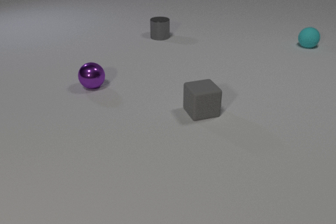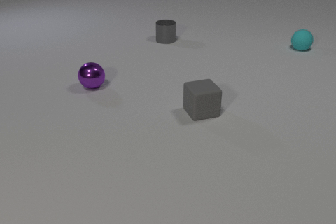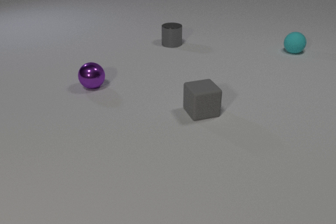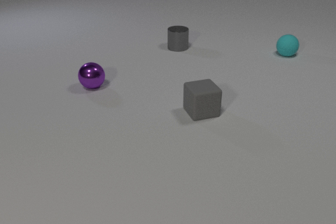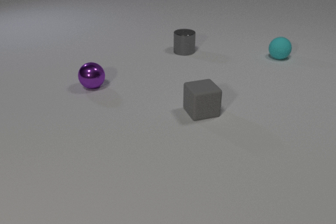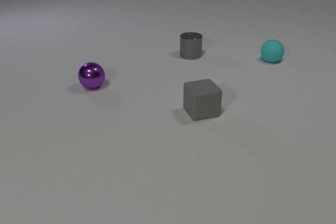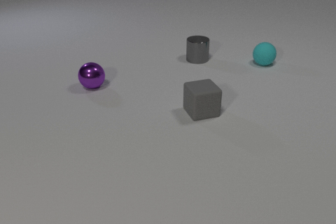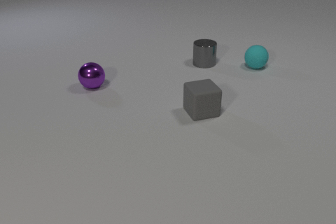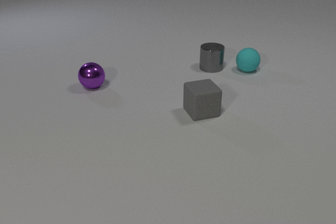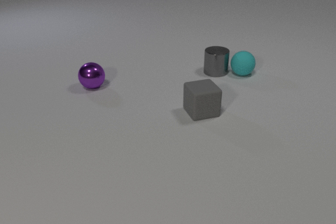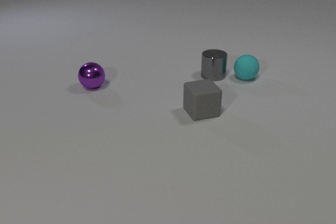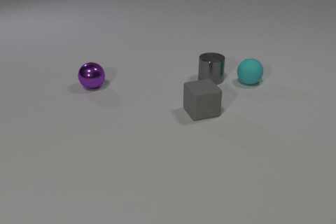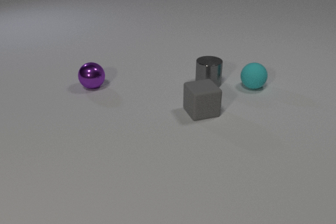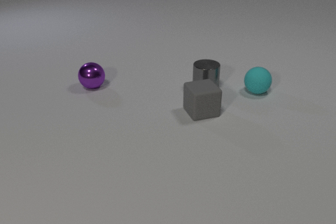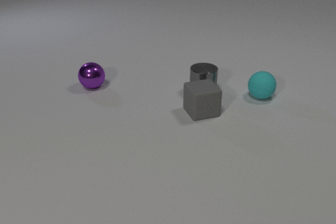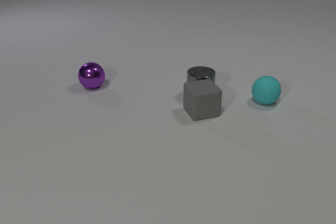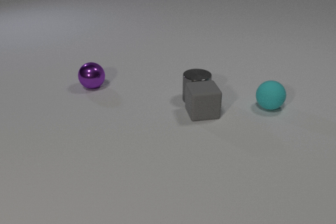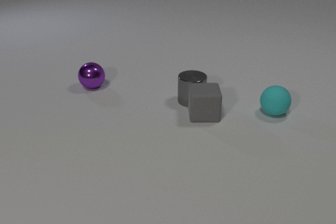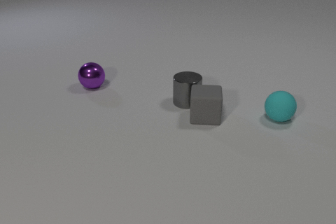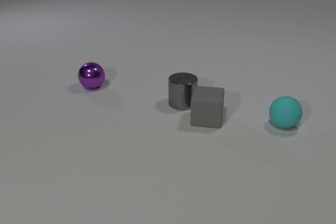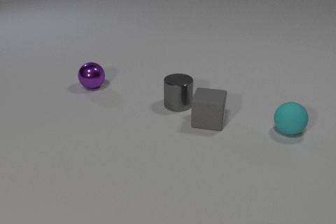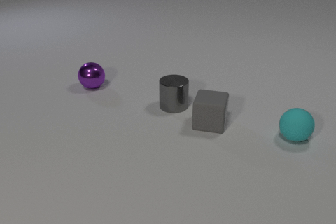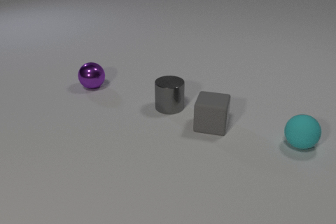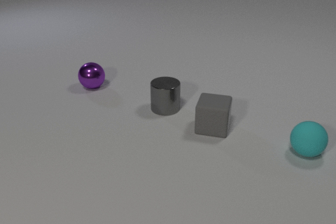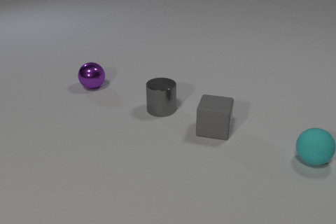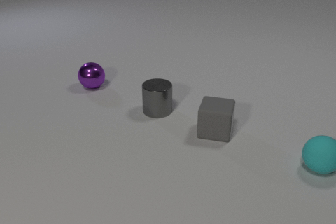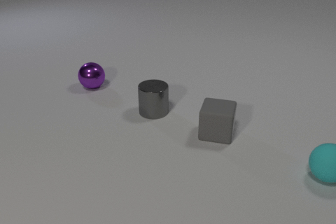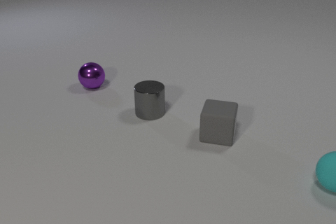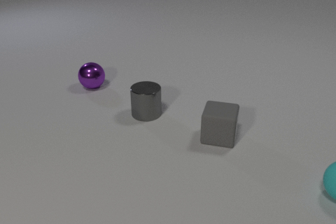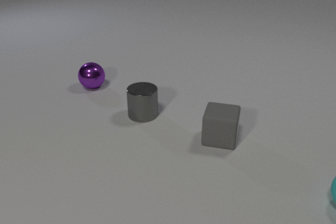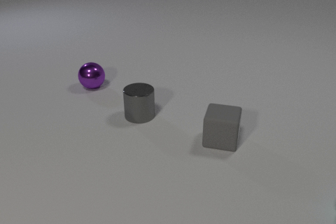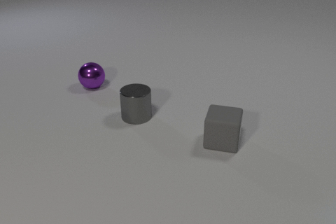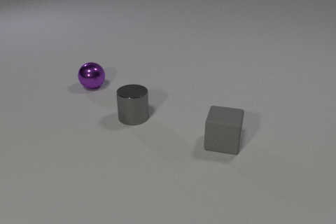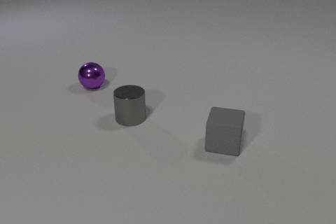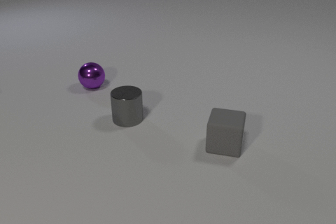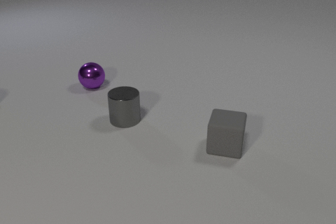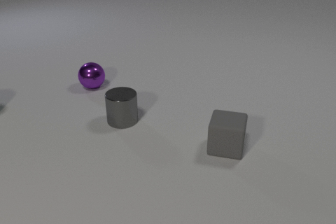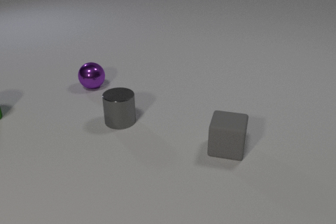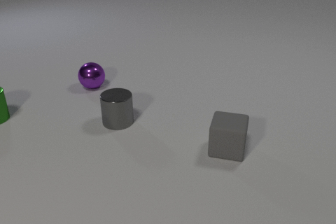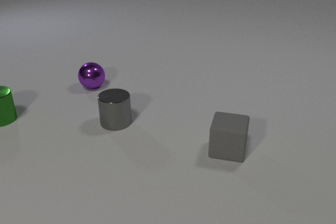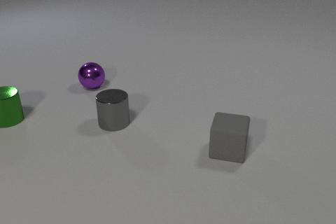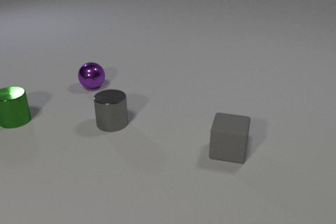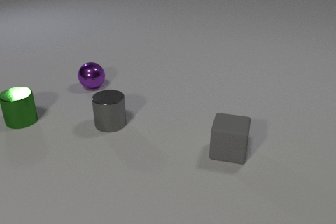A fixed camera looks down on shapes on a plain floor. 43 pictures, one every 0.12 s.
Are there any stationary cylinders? no.
What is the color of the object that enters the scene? green.
What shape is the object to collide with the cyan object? cylinder.
0.00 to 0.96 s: The gray metal cylinder slides toward the camera and to the right. The cyan rubber sphere rolls toward the camera and to the left.
0.96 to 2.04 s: The gray metal cylinder slides toward the camera. The cyan rubber sphere rolls toward the camera. The gray rubber cube moves, and ends about where it began. The gray metal cylinder and the cyan rubber sphere collide. The gray metal cylinder and the gray rubber cube collide.
2.04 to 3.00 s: The gray metal cylinder slides to the left and toward the camera. The cyan rubber sphere rolls toward the camera and to the right. The gray rubber cube slides toward the camera.
3.00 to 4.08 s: The gray metal cylinder slides to the left and toward the camera. The cyan rubber sphere rolls toward the camera and to the right, leaves at the right edge. The gray rubber cube slides toward the camera and to the right.
4.08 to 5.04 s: The gray metal cylinder slides to the left and toward the camera. The gray rubber cube slides toward the camera. The green metal cylinder comes in at the left edge, slides to the right and toward the camera.
